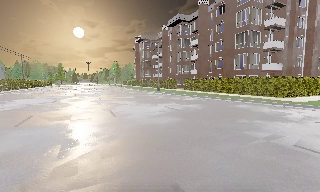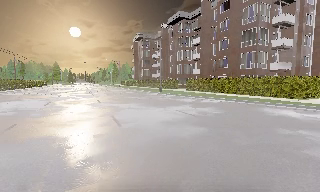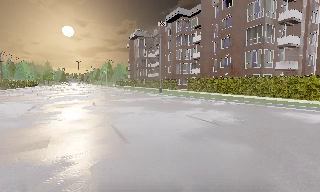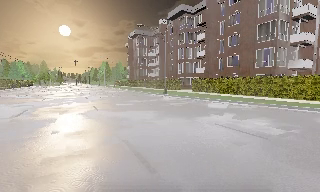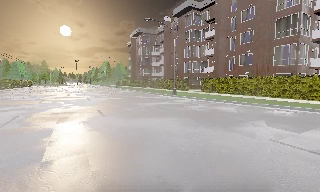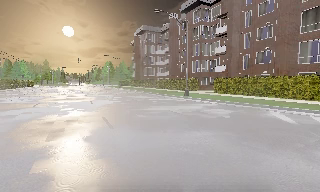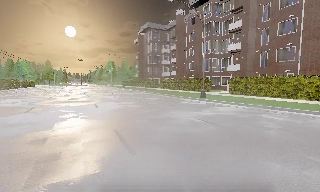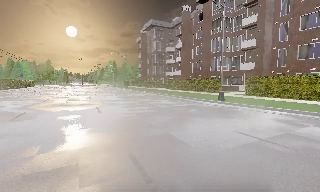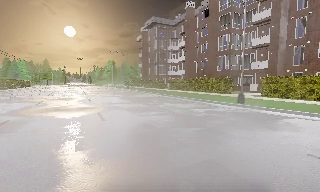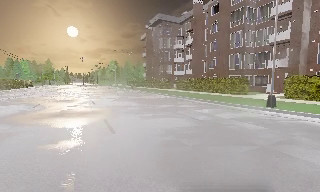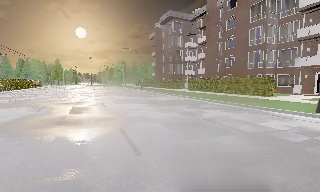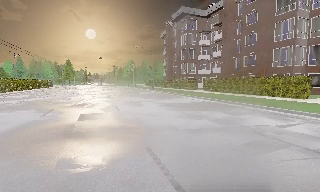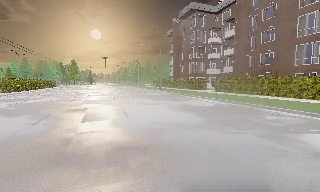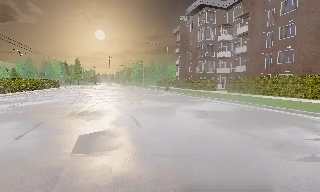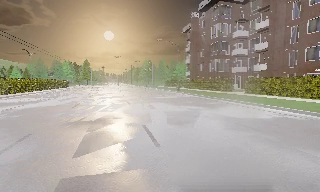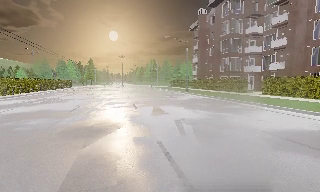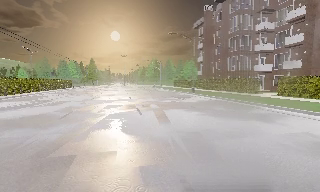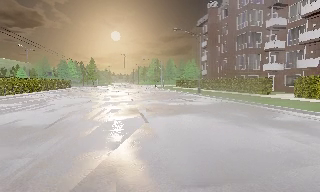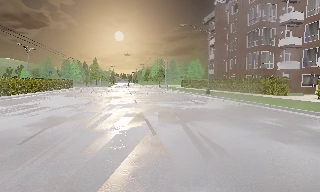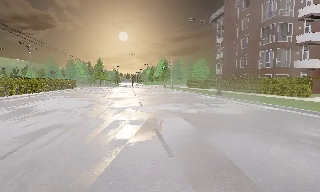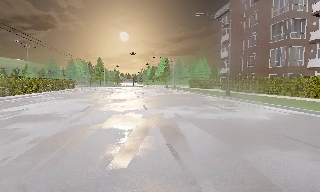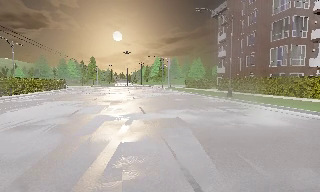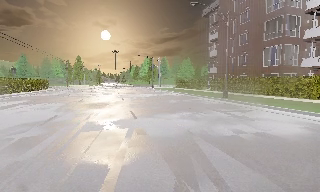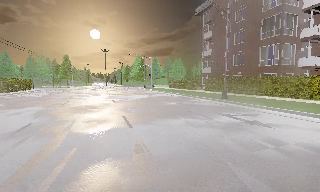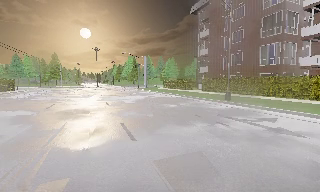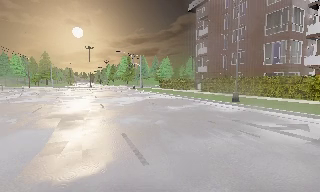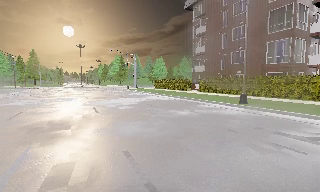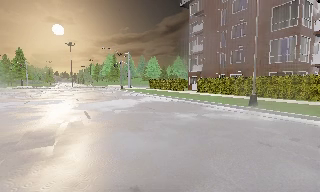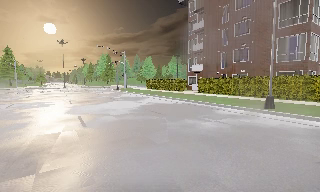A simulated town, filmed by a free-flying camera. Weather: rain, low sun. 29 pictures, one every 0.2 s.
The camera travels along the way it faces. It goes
forward.
0.0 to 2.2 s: The camera travels forward and to its left, about 20 m, so what stands in front looms larger.
2.2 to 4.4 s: The camera travels forward, about 17 m, so what stands in front looms larger.
4.4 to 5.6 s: The camera pans to its right, which is clockwise from overhead, by about 15 degrees. It travels forward and to its left, about 8 m, so what stands in front looms larger.
The film runs backward here.
